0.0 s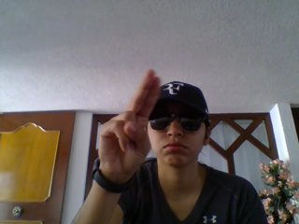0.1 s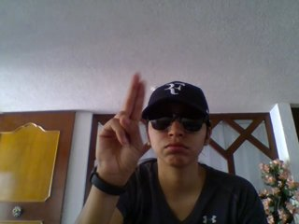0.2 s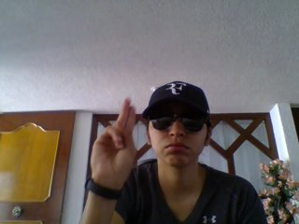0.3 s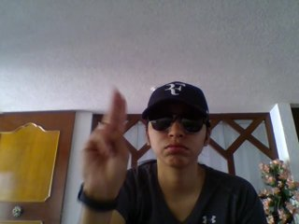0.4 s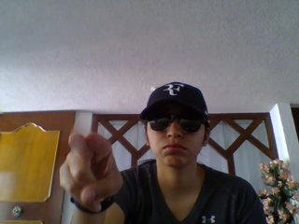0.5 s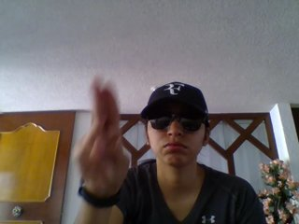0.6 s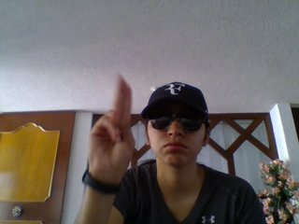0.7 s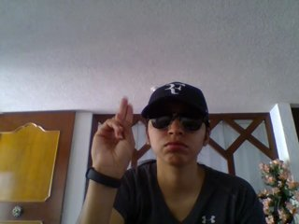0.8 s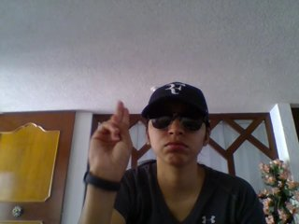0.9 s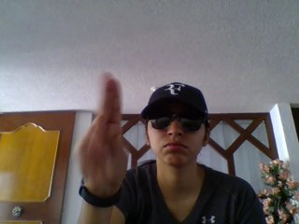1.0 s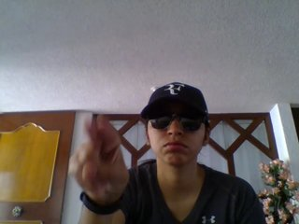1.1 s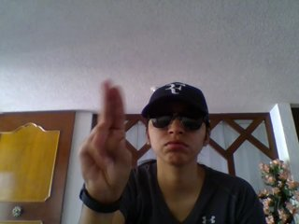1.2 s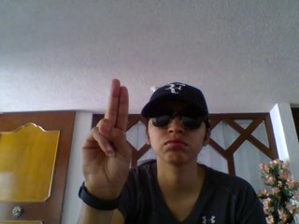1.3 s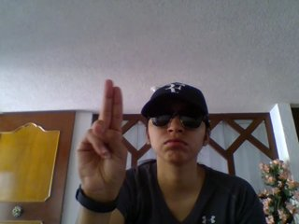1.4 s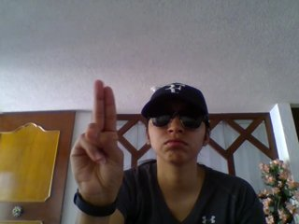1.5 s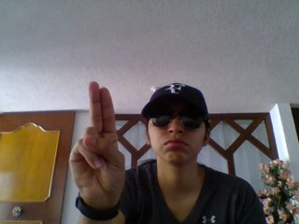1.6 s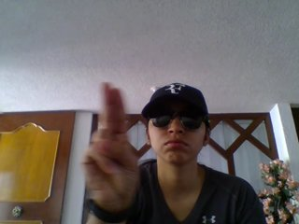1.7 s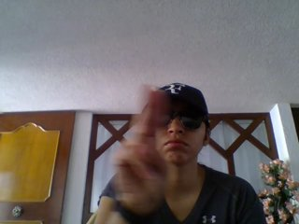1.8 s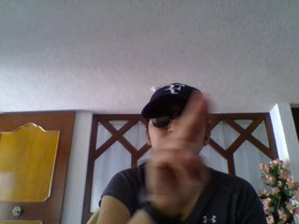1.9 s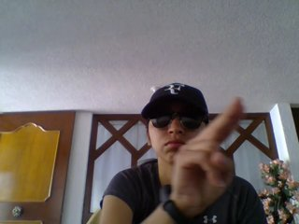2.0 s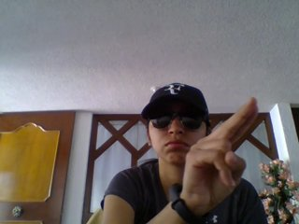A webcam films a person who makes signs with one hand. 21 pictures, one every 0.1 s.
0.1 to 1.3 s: Double click with two fingers.
1.4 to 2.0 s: Pointing with two fingers.
